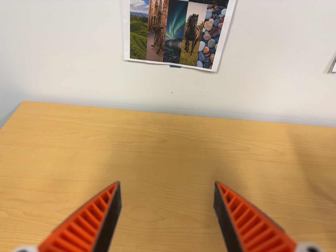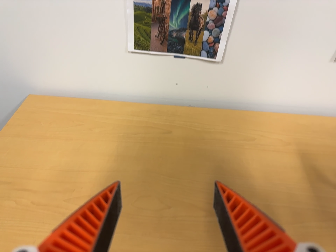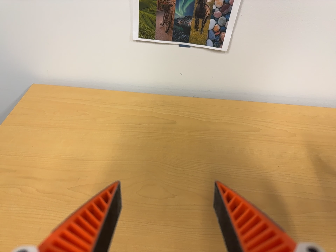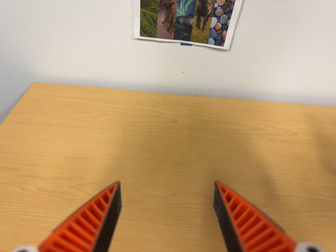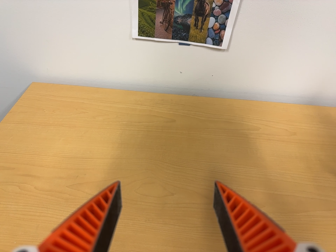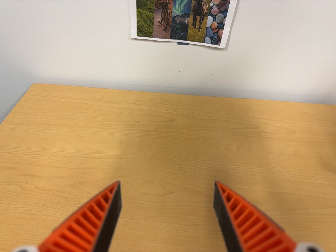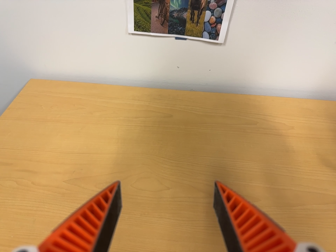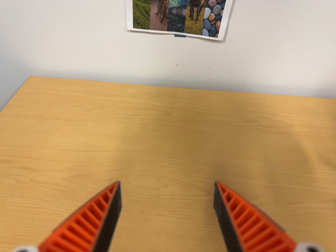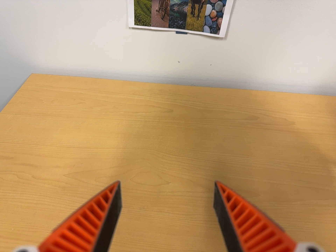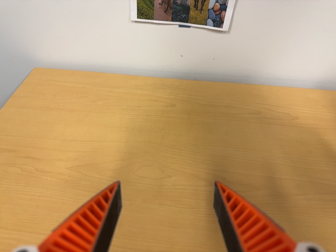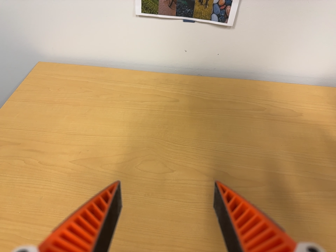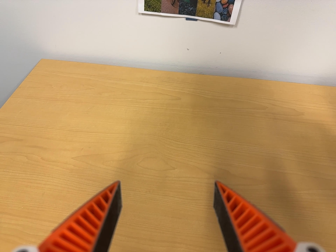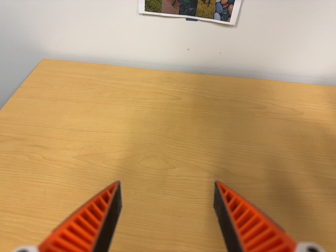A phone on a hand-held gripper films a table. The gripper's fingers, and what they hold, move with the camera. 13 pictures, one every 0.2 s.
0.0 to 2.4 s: The camera travels toward the bottom of its view, about 5 cm, so close, fixed things drift upward.
The film runs forward here.
